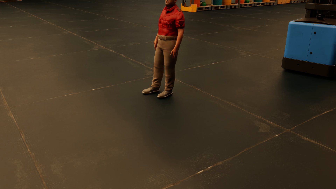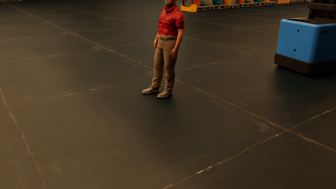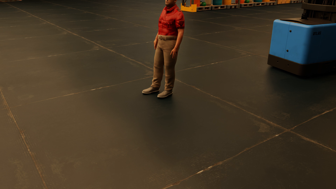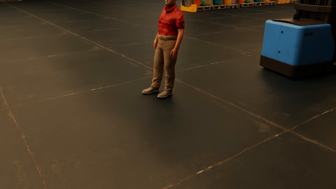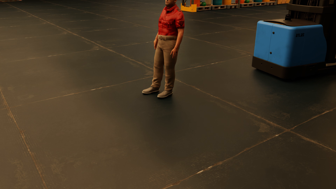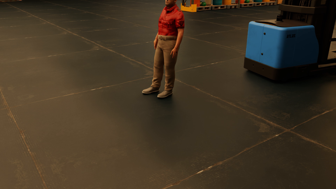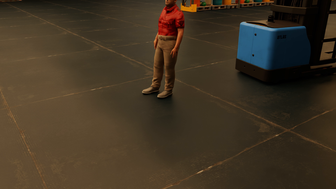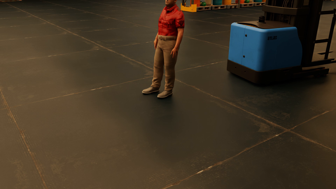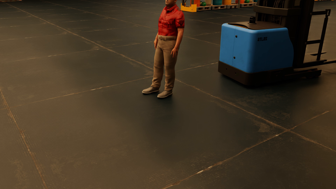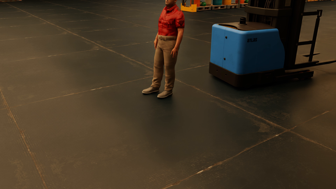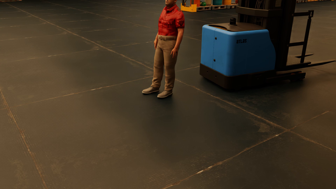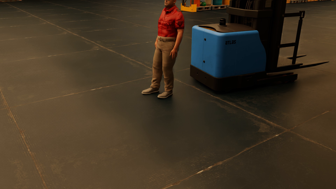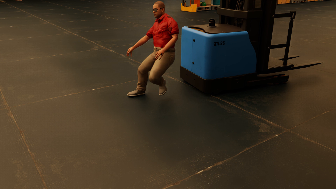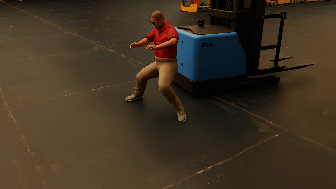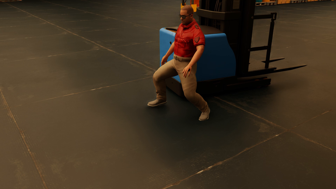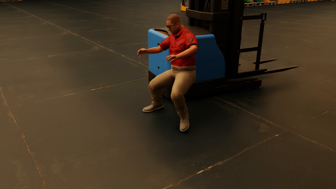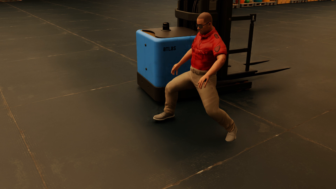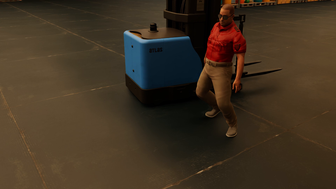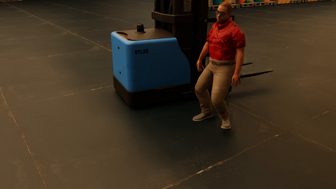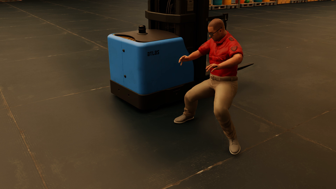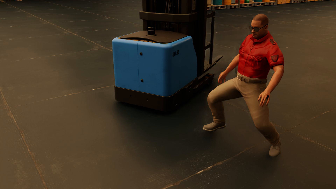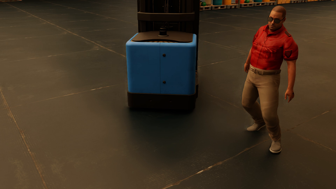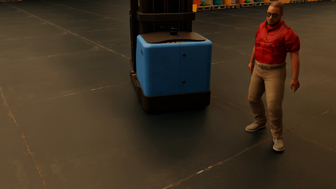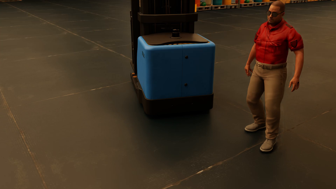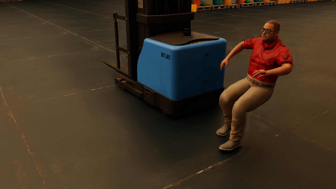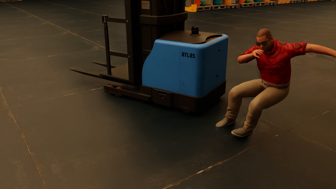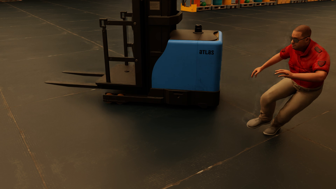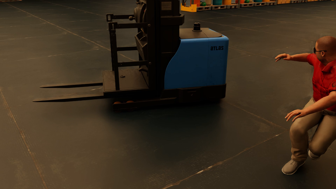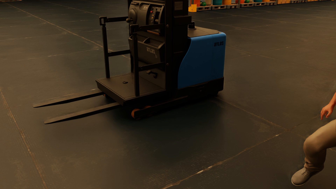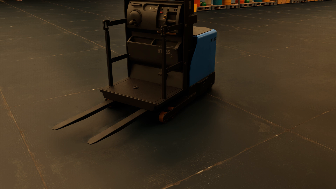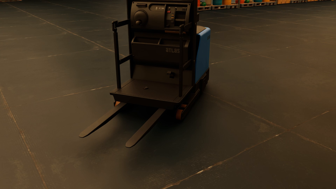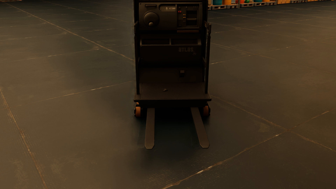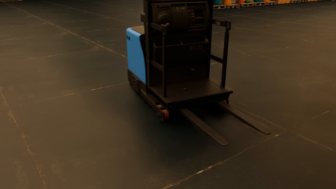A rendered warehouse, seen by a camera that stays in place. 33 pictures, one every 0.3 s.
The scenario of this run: Near miss between a forklift and a person.
